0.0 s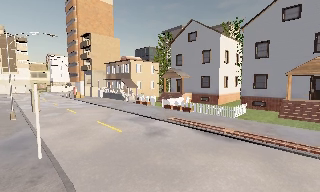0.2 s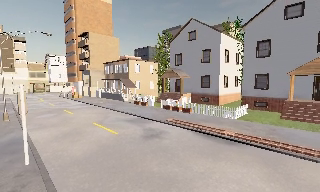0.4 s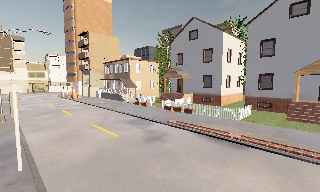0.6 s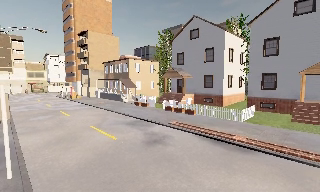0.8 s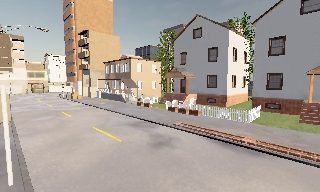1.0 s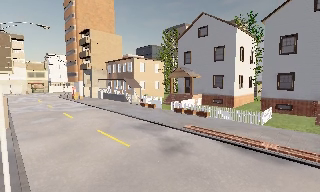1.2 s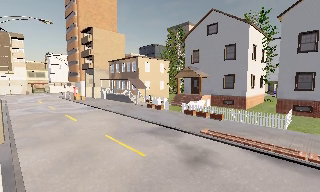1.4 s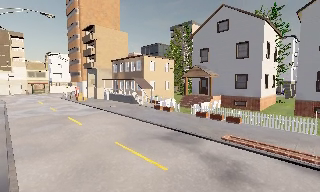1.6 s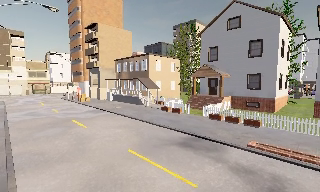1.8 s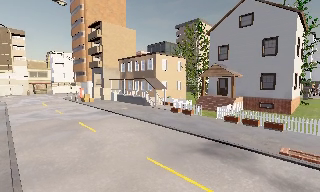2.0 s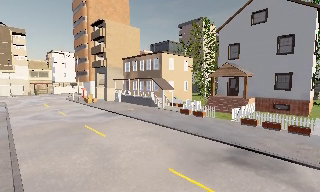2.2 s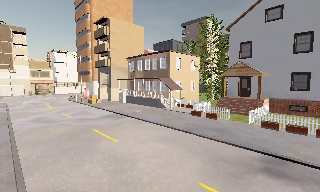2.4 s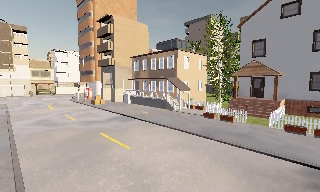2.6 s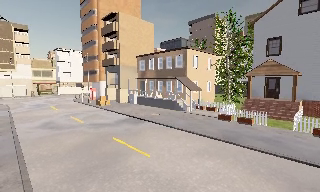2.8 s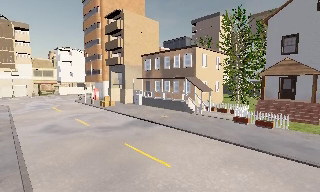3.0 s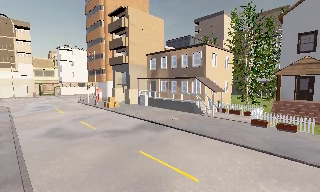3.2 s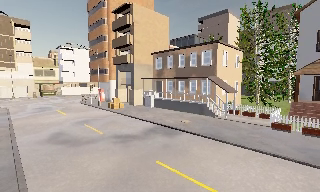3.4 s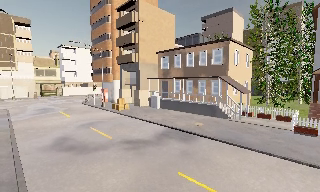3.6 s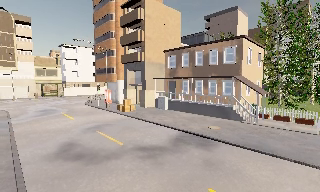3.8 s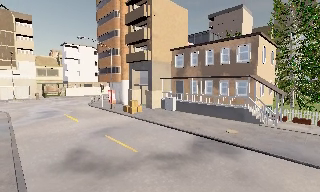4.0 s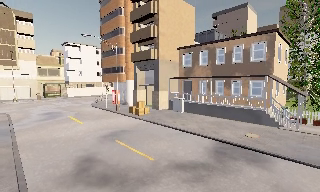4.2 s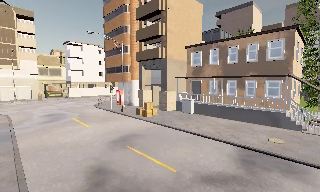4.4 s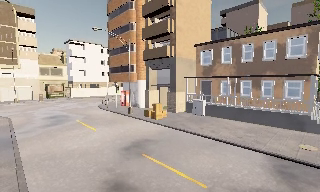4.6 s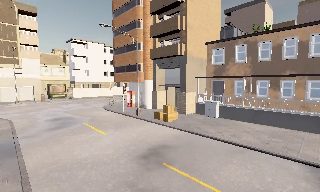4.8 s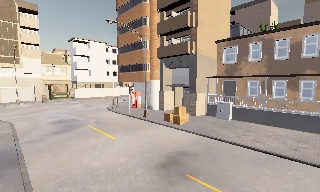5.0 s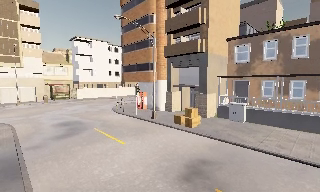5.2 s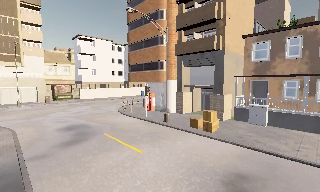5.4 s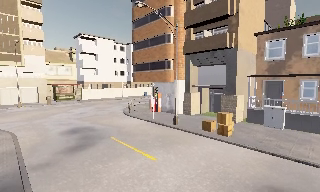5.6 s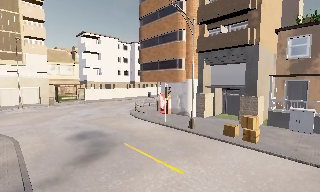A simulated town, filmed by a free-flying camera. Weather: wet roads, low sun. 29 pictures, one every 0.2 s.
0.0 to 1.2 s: The camera travels forward and to its left, about 4 m, so what stands in front looms larger. It gains speed.
1.2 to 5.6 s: The camera travels forward and to its left, about 30 m, so what stands in front looms larger.
The film runs backward here.
